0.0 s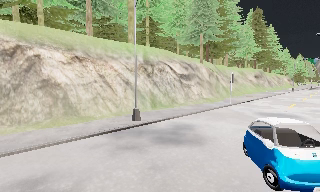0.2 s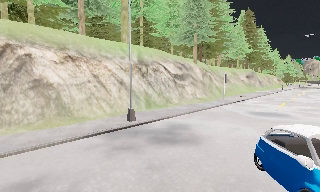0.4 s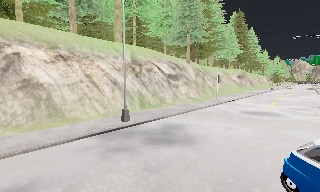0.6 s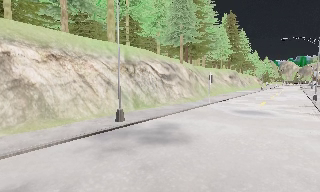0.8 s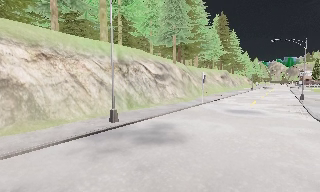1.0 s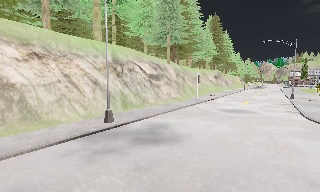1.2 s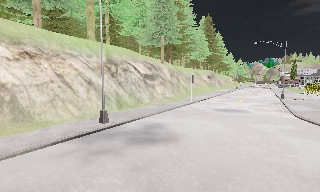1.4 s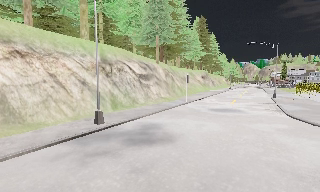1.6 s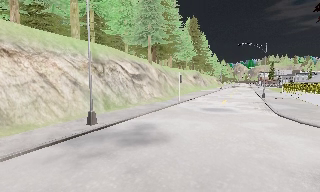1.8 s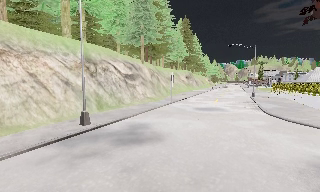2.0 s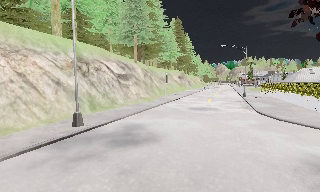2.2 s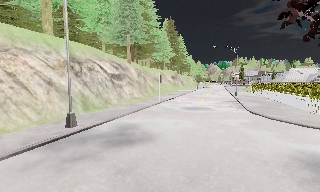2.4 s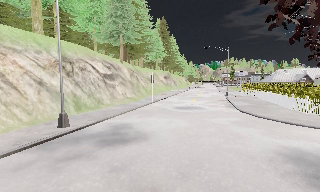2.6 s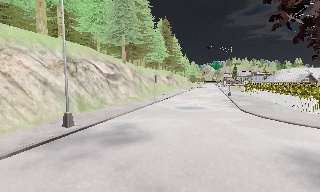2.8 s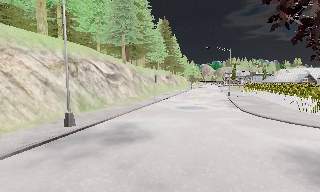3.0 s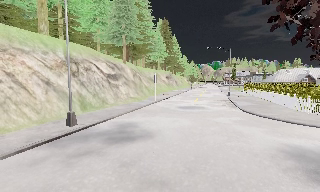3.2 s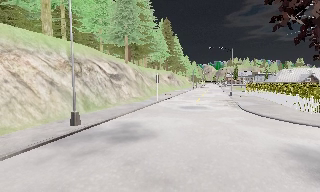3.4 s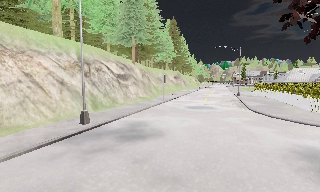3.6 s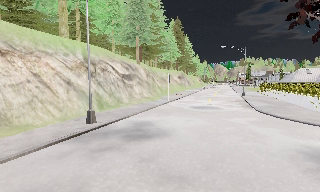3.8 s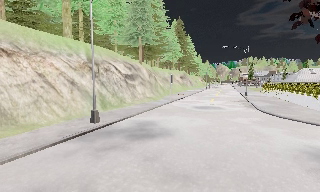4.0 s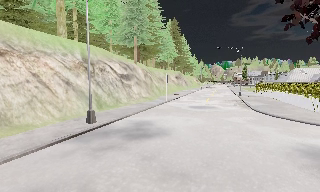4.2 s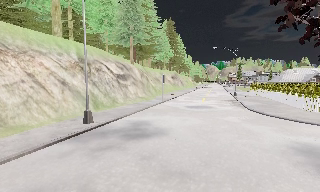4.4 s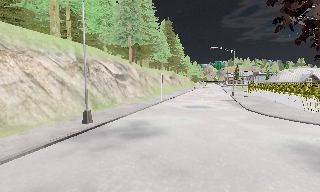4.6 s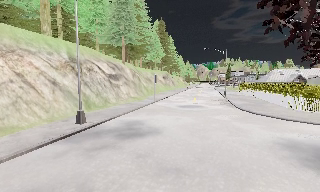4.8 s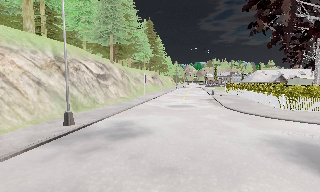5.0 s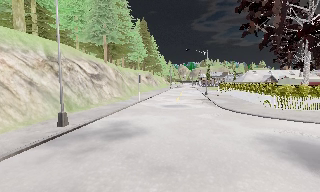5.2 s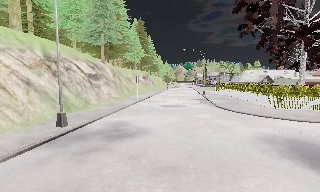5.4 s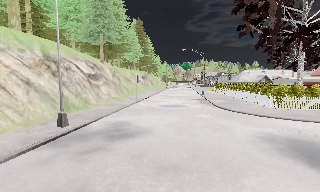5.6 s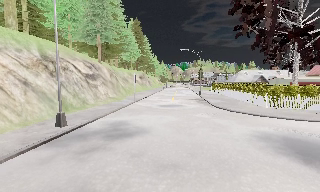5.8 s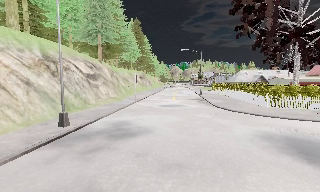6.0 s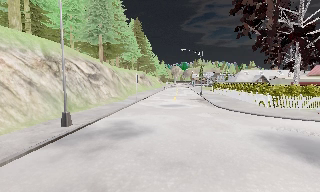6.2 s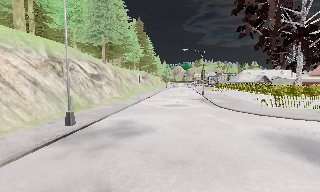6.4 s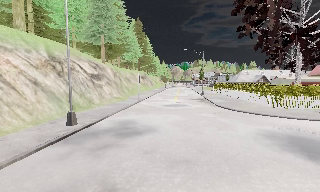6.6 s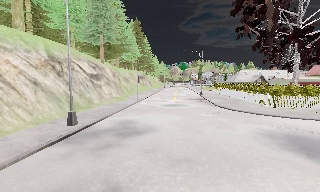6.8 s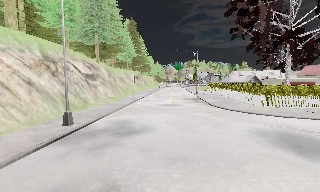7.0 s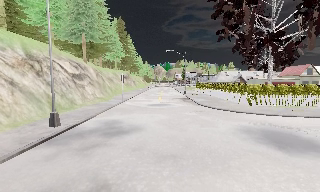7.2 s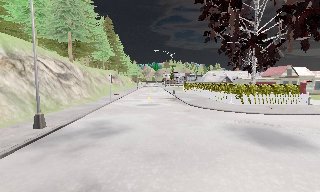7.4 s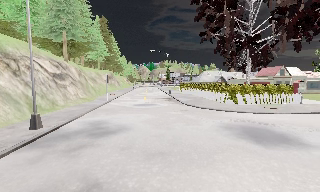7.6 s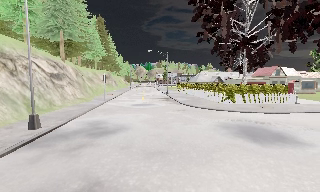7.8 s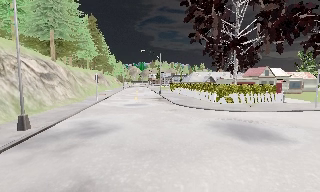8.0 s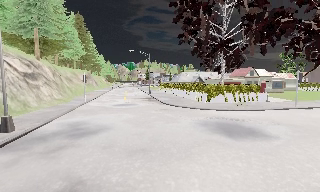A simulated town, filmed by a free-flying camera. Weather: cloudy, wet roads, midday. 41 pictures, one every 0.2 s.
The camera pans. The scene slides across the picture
to the left.
The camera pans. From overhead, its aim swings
clockwise.
0.0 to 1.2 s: The scene slides to the left, as the camera pans about 15 degrees to its right. It travels to its left, about 0.5 m.
1.2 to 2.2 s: The scene slides to the left, as the camera pans about 15 degrees to its right.
2.2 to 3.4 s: The camera travels backward, about 0.5 m, so what stands in front gets smaller.
3.4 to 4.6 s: The camera shifts only a little, or ends up much as it began.
4.6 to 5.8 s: The camera travels to its left, about 0.5 m.
5.8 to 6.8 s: The camera shifts only a little, or ends up much as it began.
6.8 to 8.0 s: The camera pans to its right, which is clockwise from overhead, by about 15 degrees. It travels backward, about 0.5 m, so what stands in front gets smaller.
The film runs forward here.
